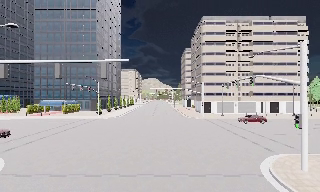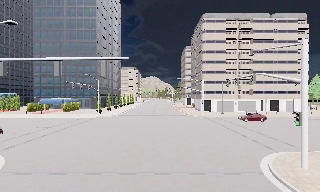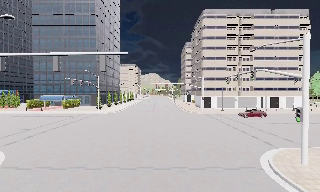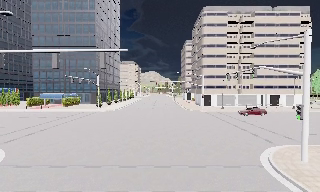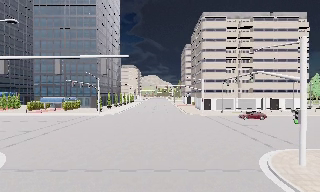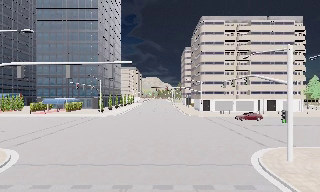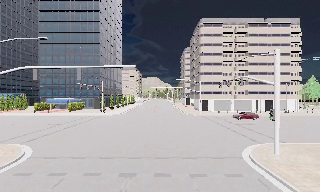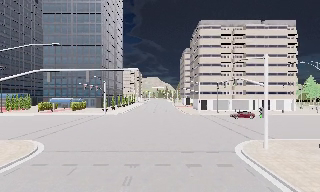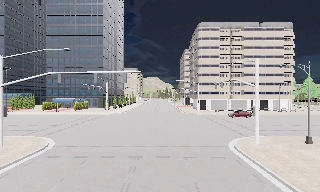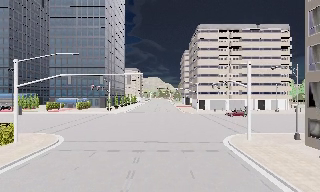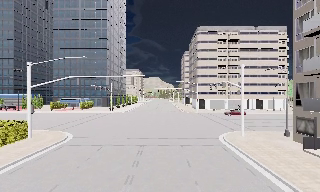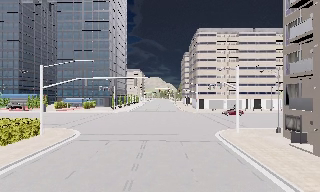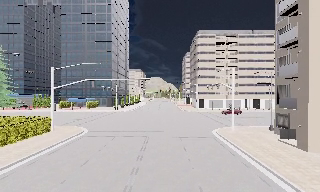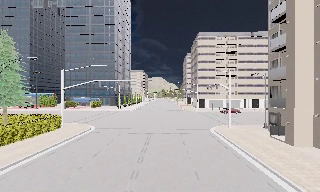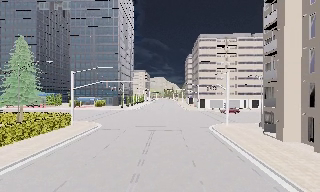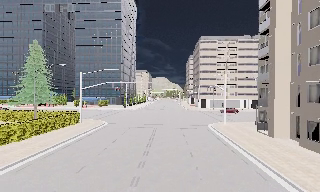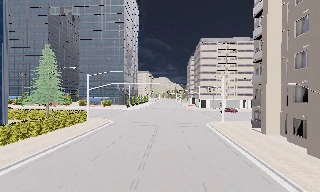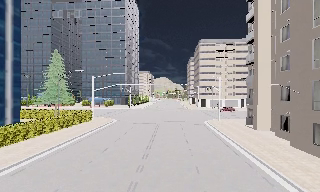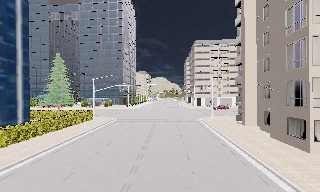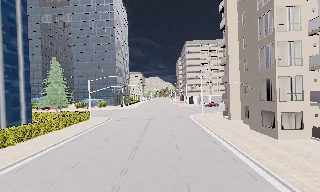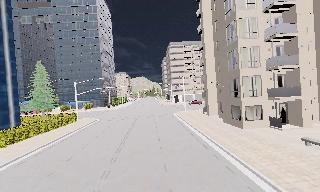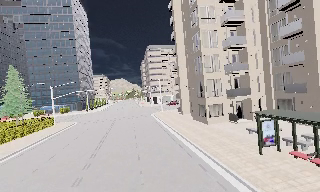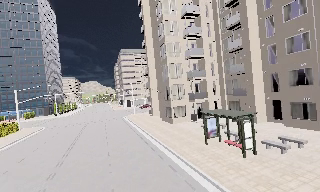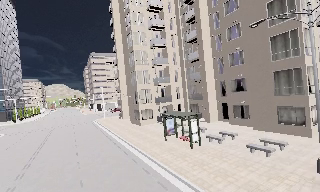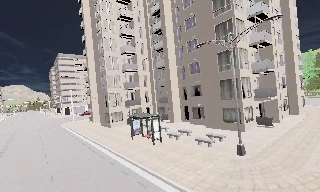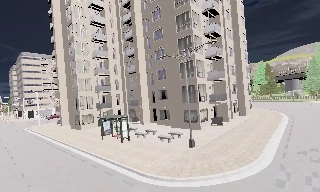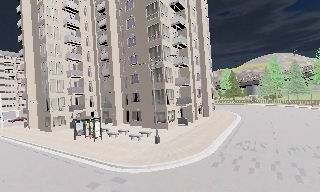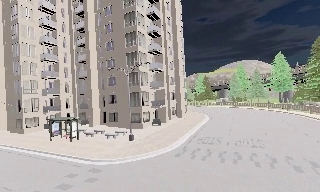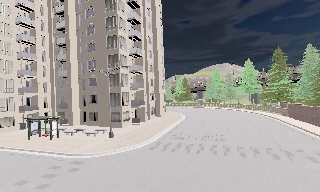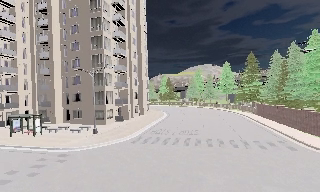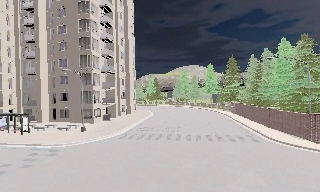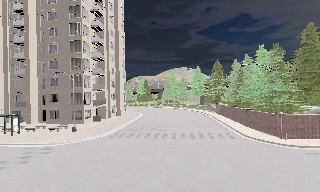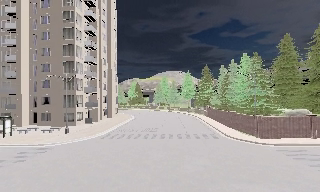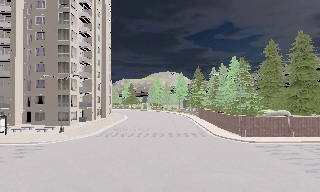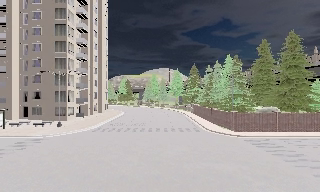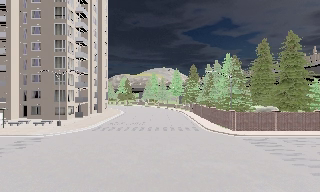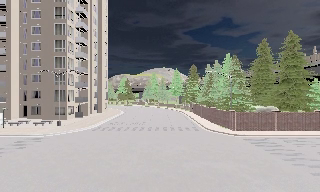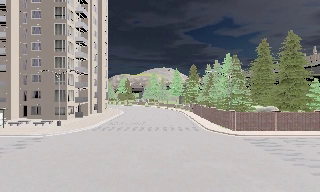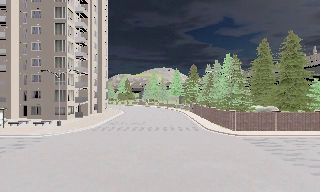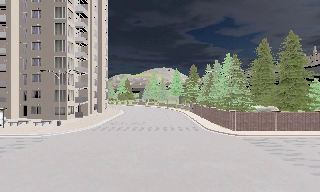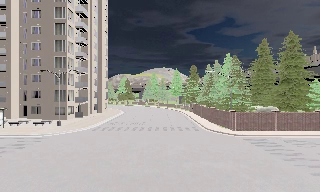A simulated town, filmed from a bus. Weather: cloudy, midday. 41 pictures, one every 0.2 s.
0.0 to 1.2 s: The camera travels backward, about 2.5 m, so what stands in front gets smaller. It gains speed.
1.2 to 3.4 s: The camera travels backward, about 17 m, so what stands in front gets smaller.
3.4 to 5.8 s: The camera swings to its right by about 80 degrees, and the scene slides to the left. It travels backward, about 25 m.
5.8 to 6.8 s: The camera pans to its right, which is clockwise from overhead, by about 15 degrees. It travels backward, about 7 m, so what stands in front gets smaller. It loses speed.
6.8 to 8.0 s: The camera keeps its place and its aim.
The film runs backward here.
